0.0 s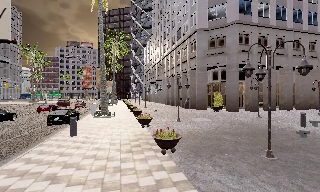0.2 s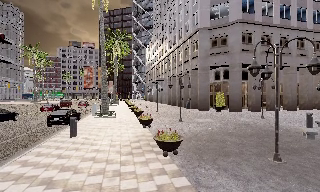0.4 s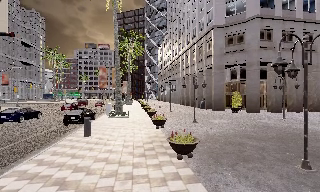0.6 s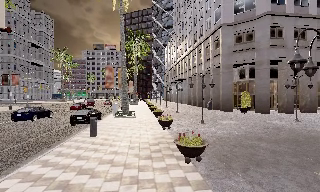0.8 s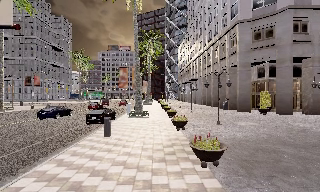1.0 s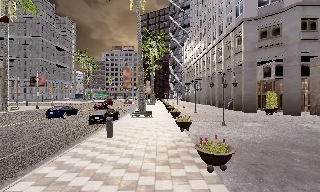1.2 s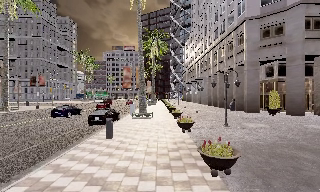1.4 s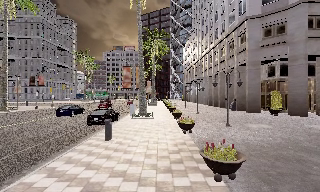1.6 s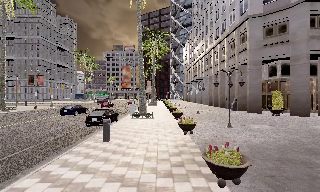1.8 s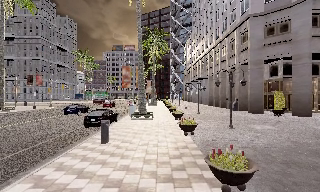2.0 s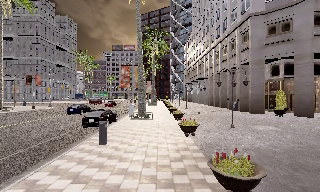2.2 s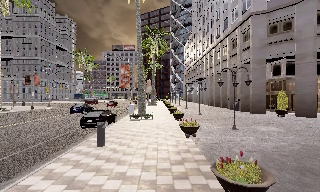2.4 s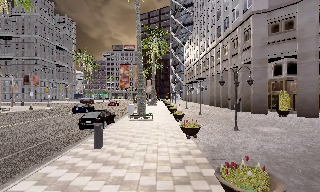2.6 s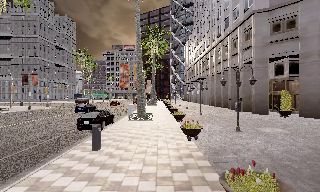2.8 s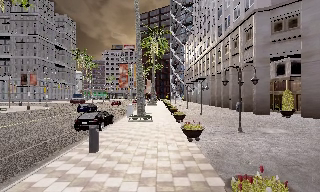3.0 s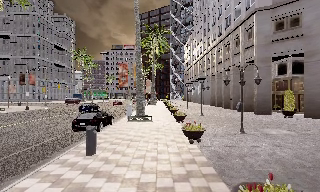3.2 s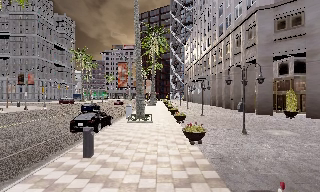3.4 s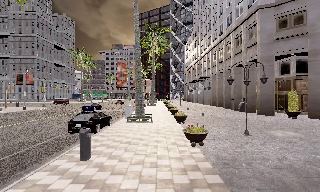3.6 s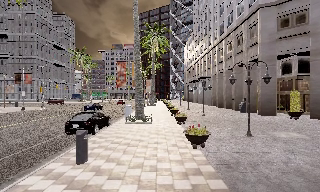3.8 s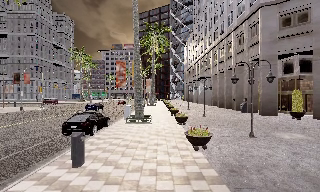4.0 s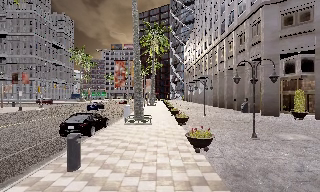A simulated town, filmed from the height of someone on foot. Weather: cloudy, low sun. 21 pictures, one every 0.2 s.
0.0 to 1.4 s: The camera pans to its left, which is counterclockwise from overhead, by about 15 degrees. It travels forward, about 2 m, so what stands in front looms larger.
1.4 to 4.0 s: The camera travels forward, about 3.5 m, so what stands in front looms larger.
The film runs forward here.
